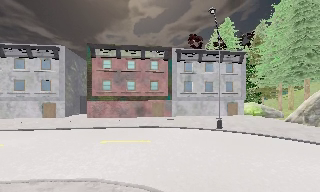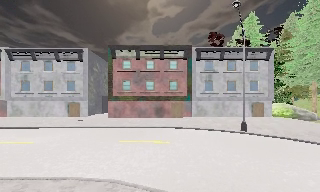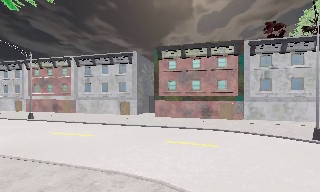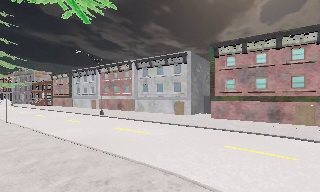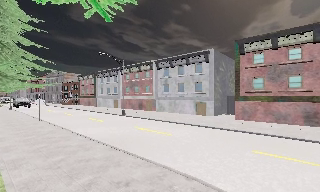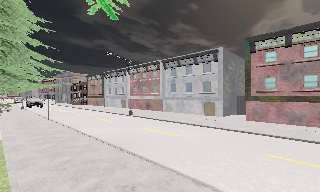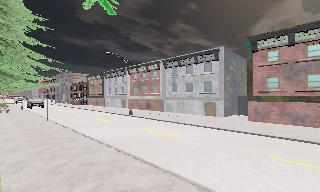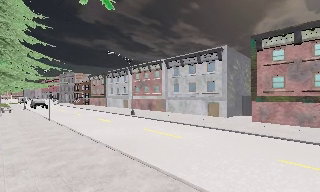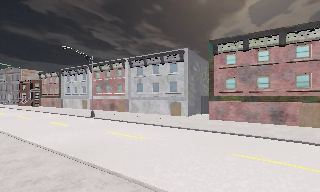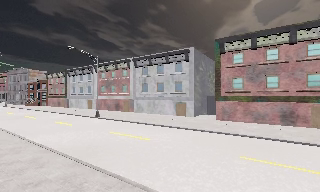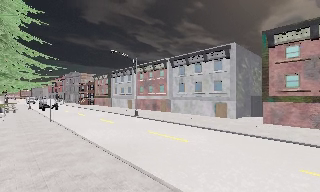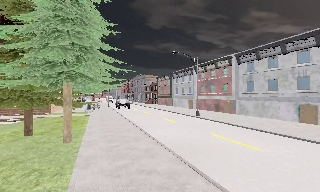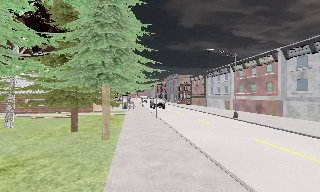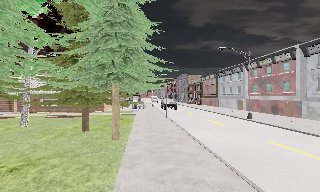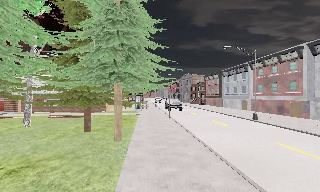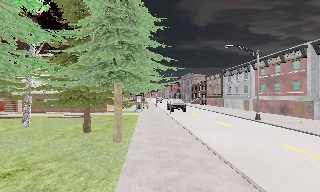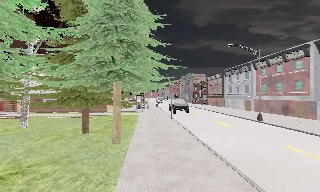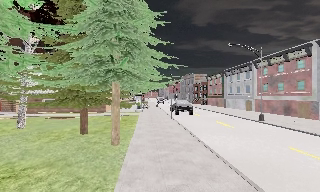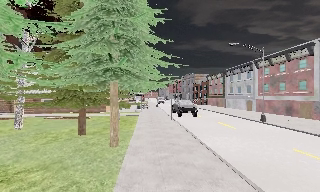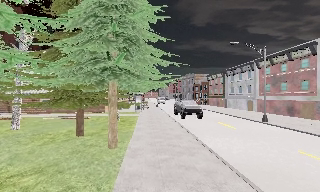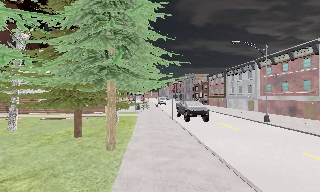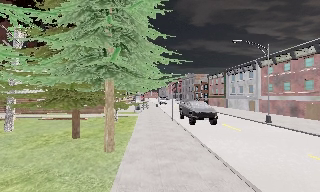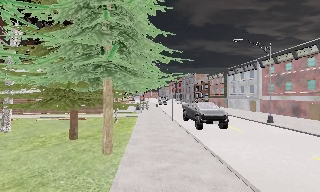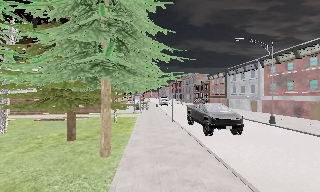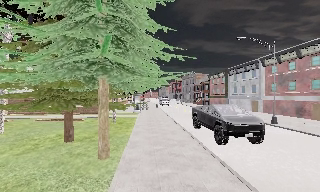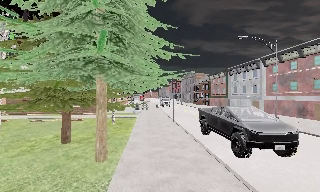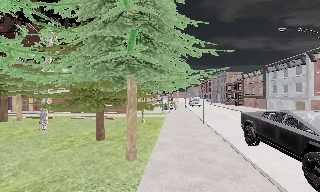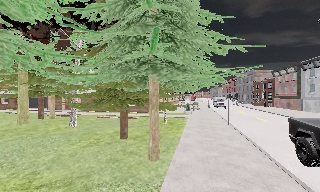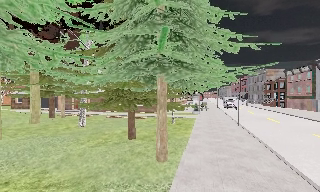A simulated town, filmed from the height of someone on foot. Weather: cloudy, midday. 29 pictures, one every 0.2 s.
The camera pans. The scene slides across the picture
to the right.
The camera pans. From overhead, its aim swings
counterclockwise.
0.0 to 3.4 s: The camera pans to its left, which is counterclockwise from overhead, by about 95 degrees. It travels forward, about 4.5 m.
3.4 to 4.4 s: The camera travels forward, about 1.5 m, so what stands in front looms larger.
4.4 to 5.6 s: The scene slides to the right, as the camera pans about 20 degrees to its left. It travels forward, about 1 m, so what stands in front looms larger.
The film runs forward here.
